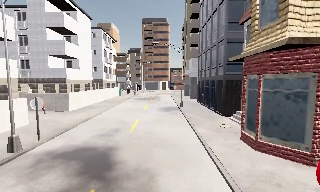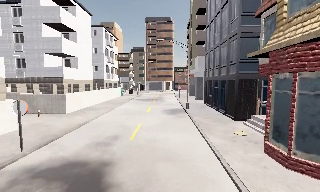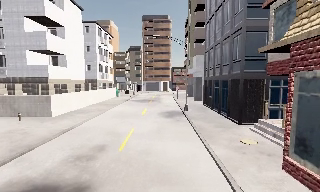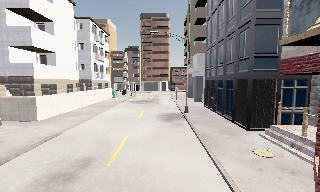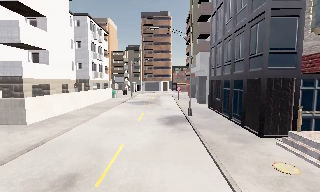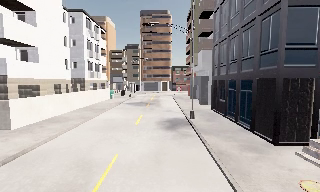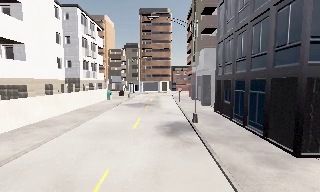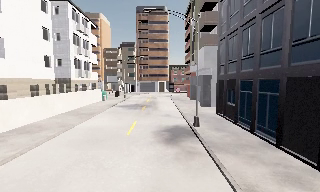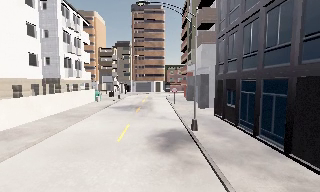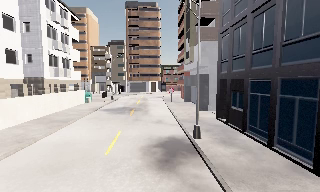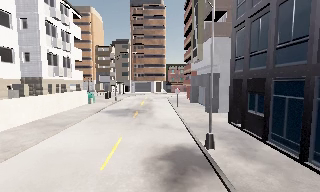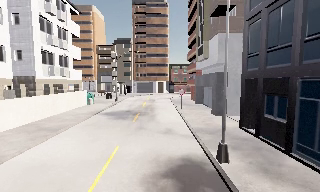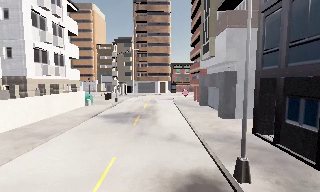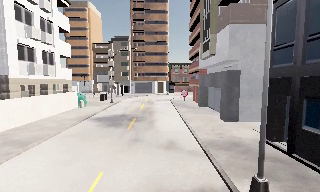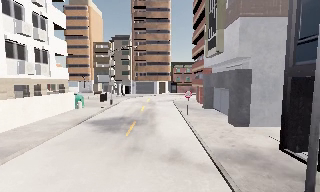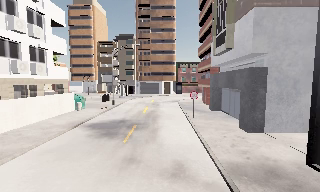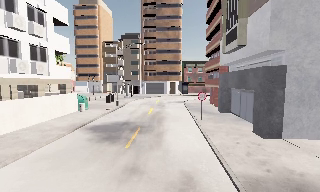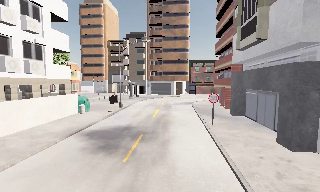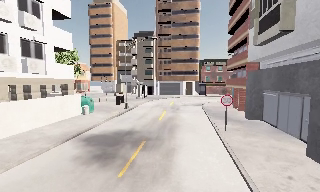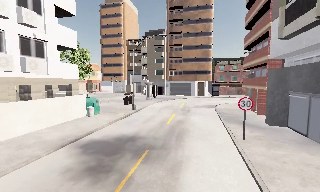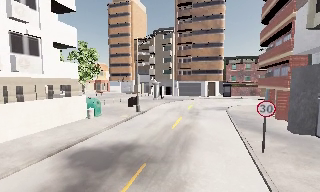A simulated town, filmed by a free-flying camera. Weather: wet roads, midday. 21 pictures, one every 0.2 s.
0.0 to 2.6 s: The camera travels forward, about 16 m, so what stands in front looms larger.
2.6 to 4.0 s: The camera swings to its left by about 20 degrees, and the scene slides to the right. It travels forward, about 8 m, so what stands in front looms larger.
The film runs forward here.
